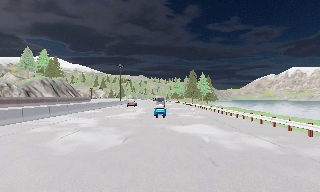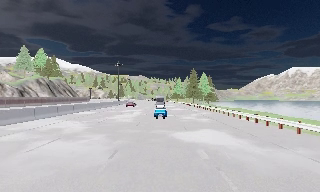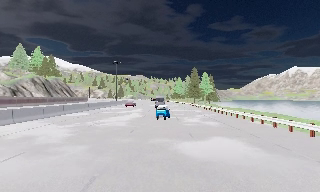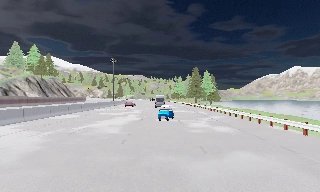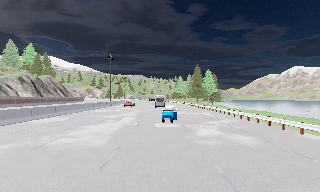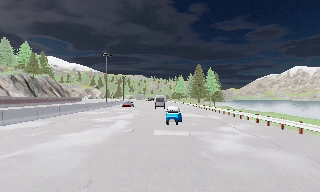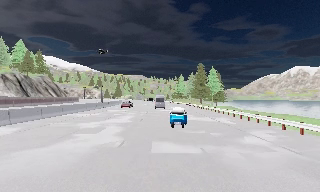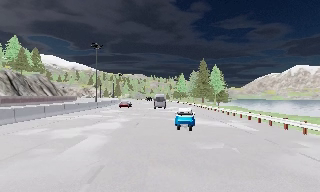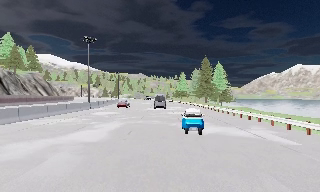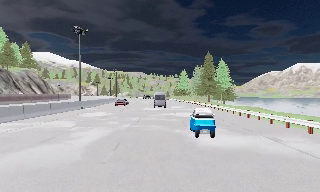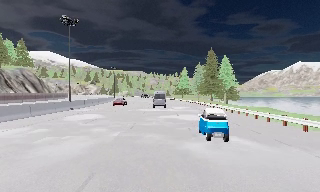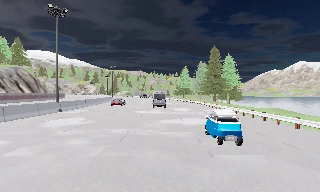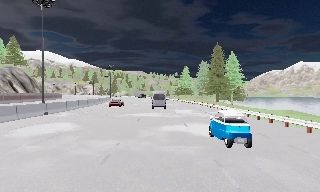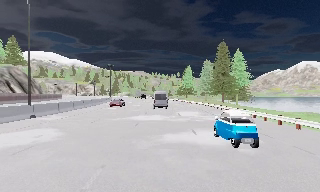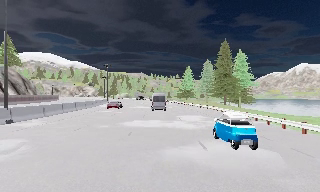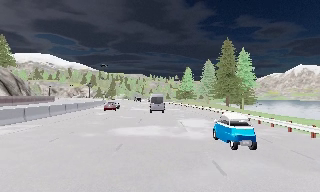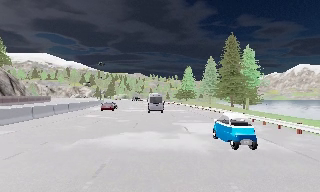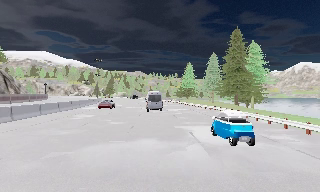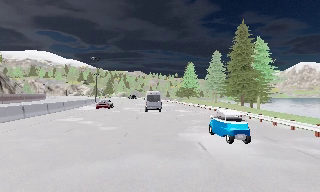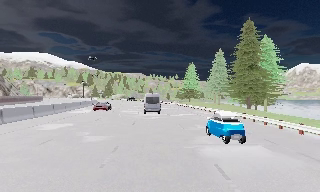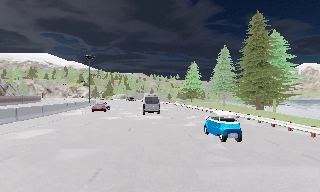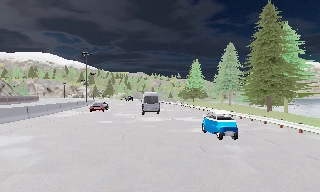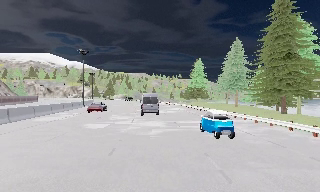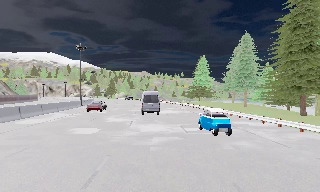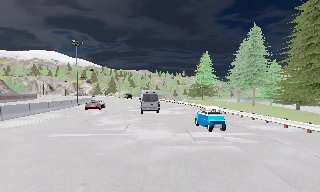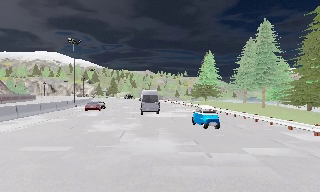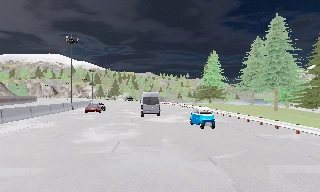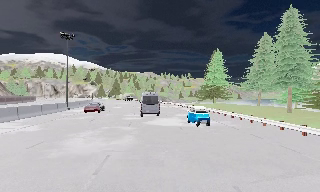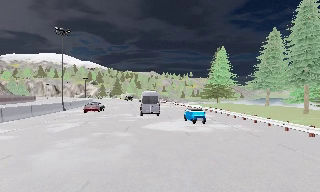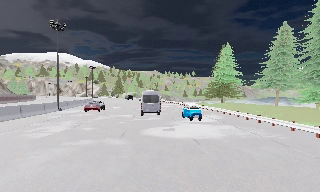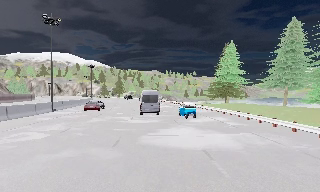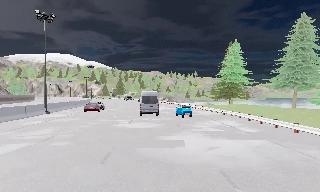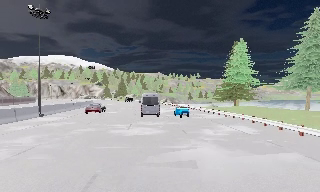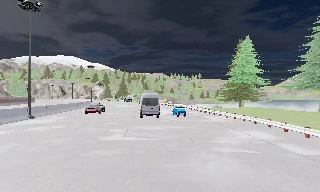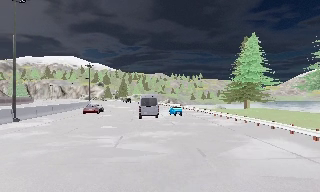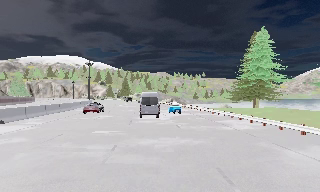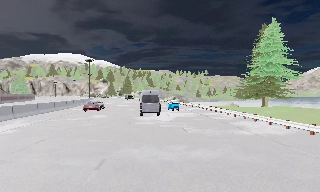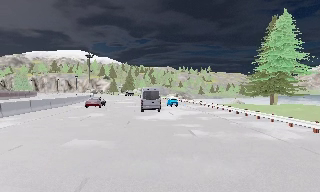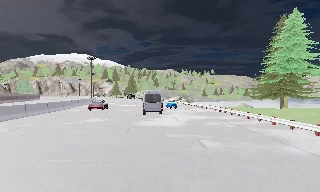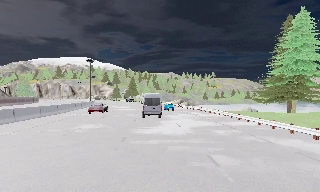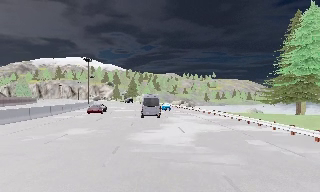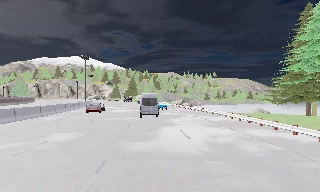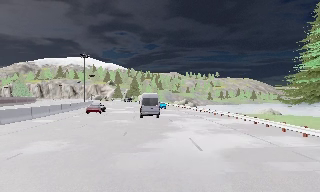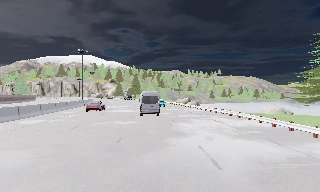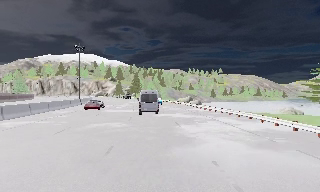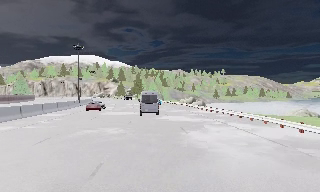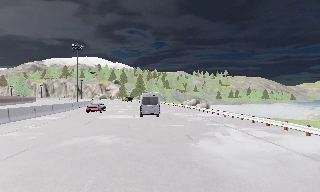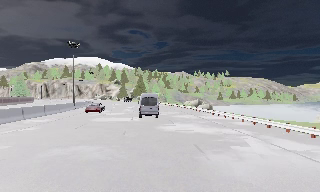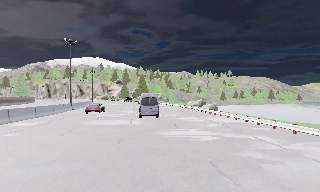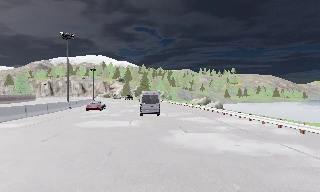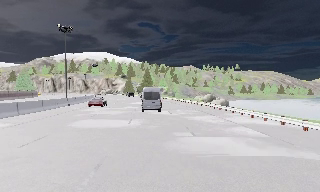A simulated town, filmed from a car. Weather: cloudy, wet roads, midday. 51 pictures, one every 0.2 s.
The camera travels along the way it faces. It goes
forward.
0.0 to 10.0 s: The camera pans to its left, which is counterclockwise from overhead, by about 20 degrees. It travels forward, about 100 m, so what stands in front looms larger.
The film runs forward here.
